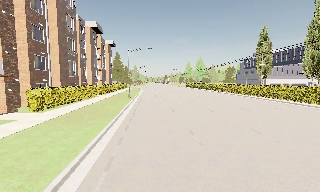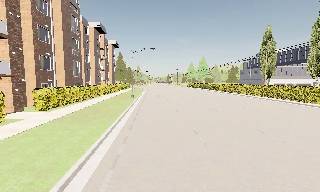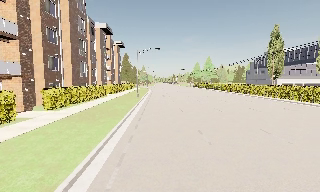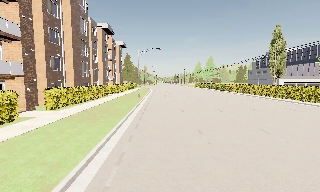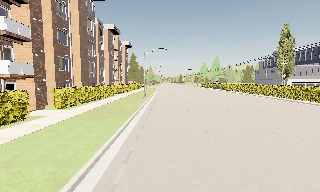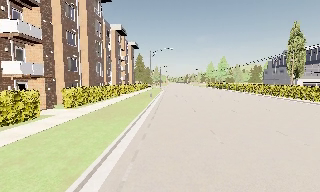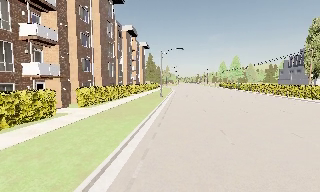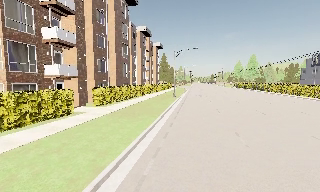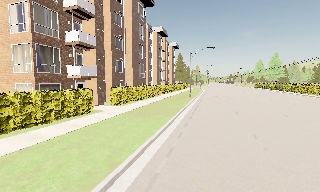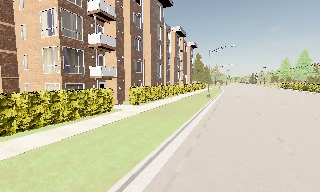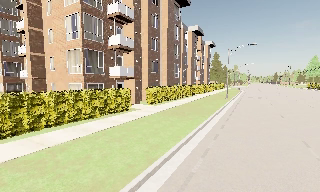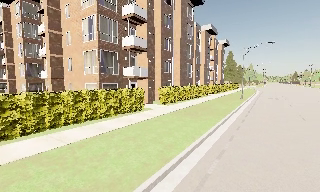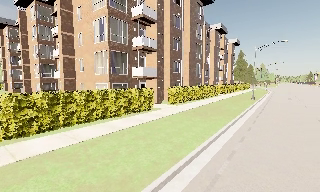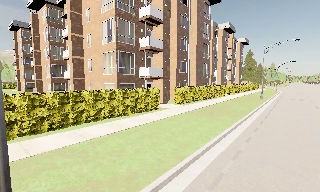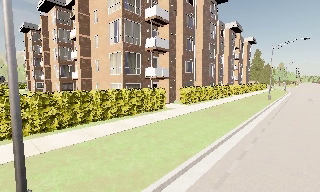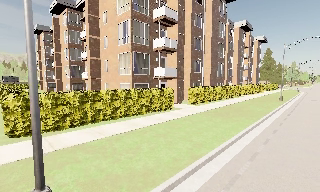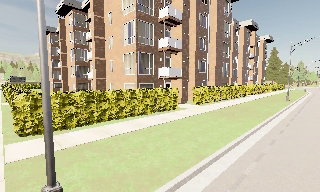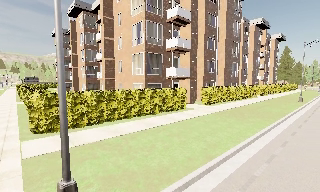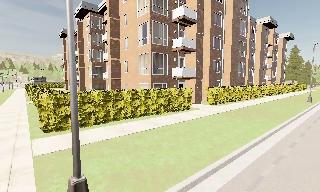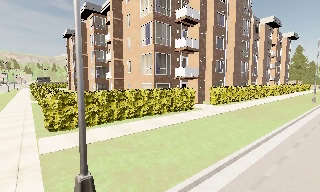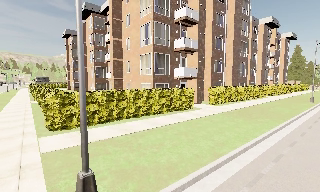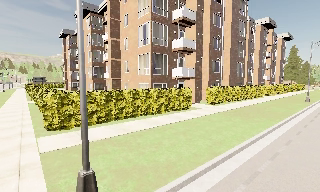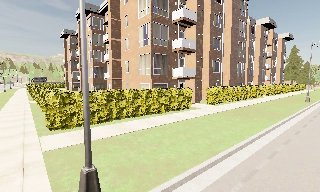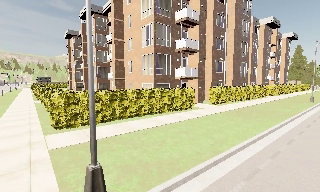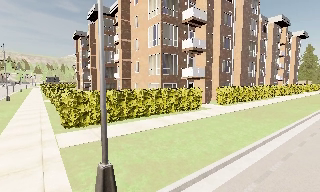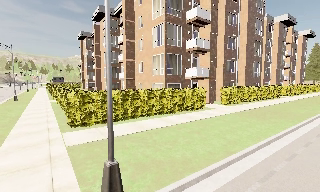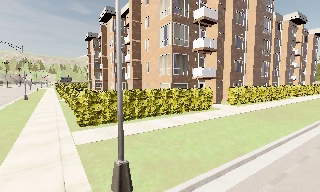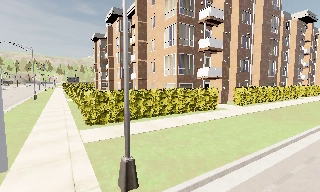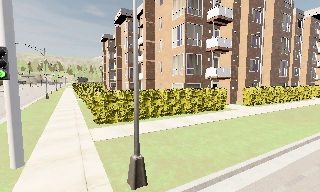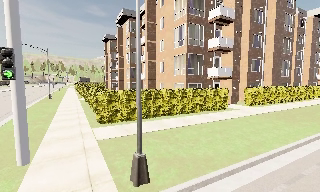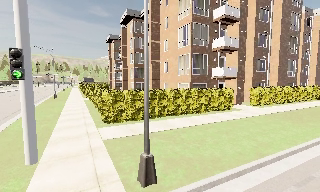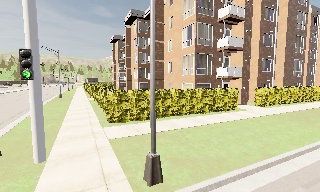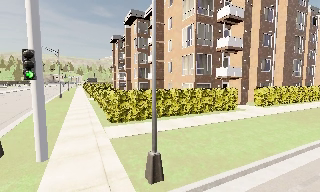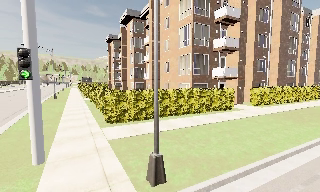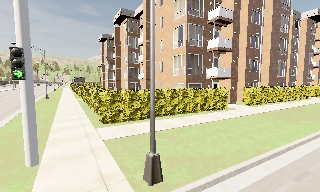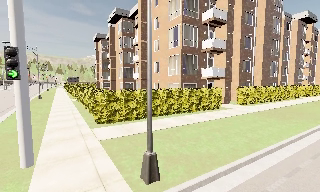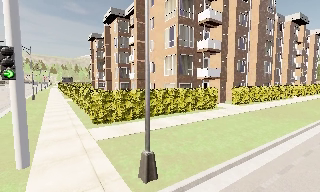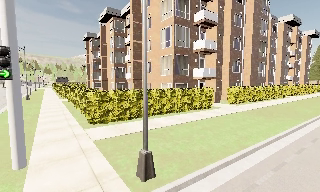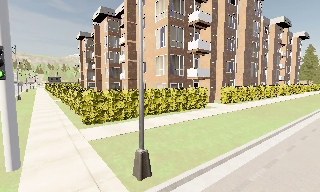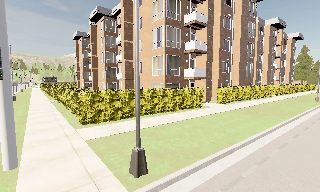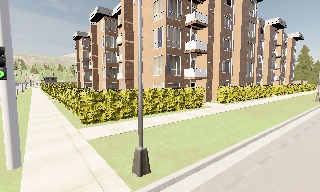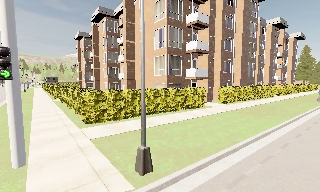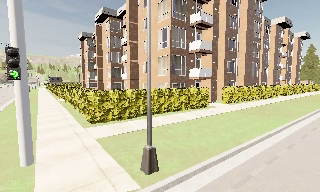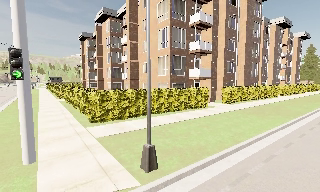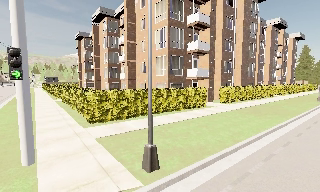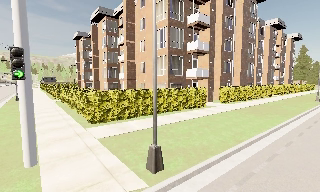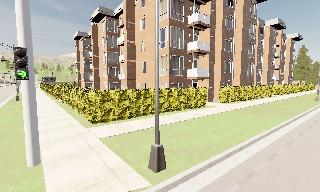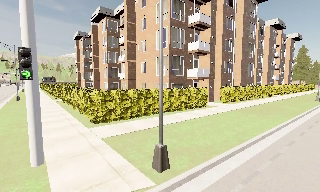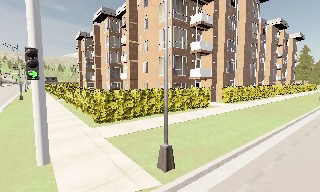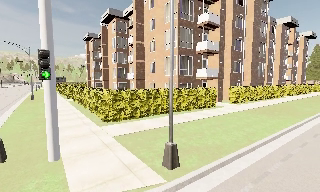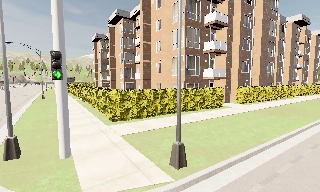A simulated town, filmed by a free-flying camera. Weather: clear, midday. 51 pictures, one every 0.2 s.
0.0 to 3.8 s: The camera pans to its left, which is counterclockwise from overhead, by about 55 degrees. It travels backward, about 1.5 m.
3.8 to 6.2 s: The camera pans to its left, which is counterclockwise from overhead, by about 15 degrees. It travels backward, about 1 m, so what stands in front gets smaller.
6.2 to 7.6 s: The camera swings to its right by about 10 degrees, and the scene slides to the left.
7.6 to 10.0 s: The camera travels to its left and backward, about 1 m, so close, fixed things drift to the right.
The film runs backward here.
